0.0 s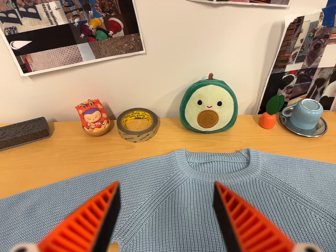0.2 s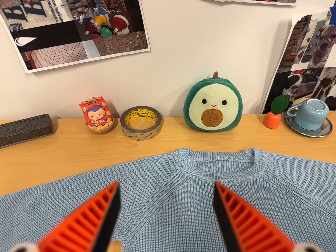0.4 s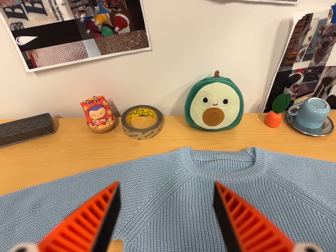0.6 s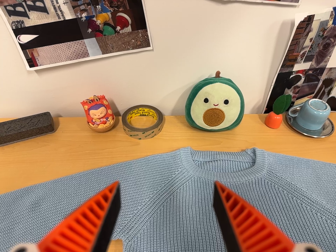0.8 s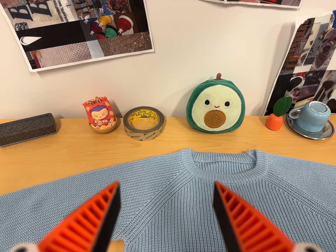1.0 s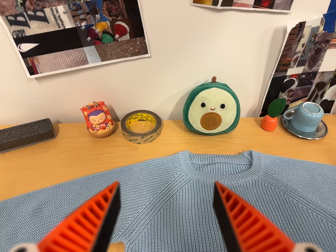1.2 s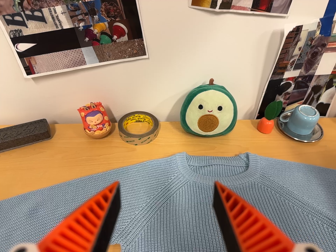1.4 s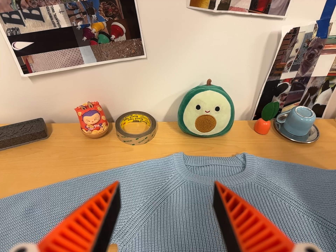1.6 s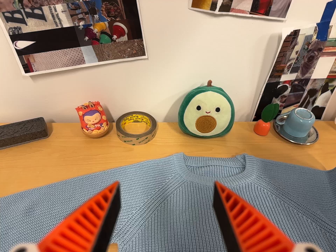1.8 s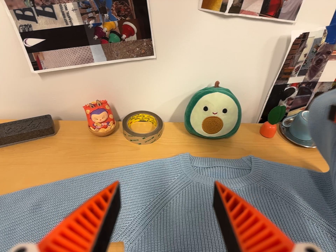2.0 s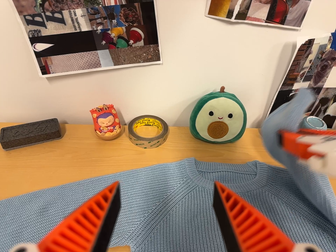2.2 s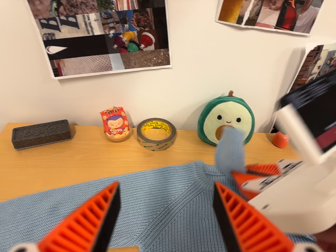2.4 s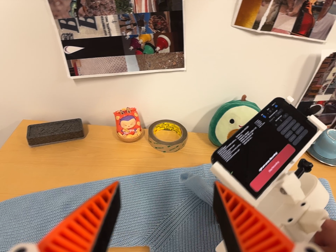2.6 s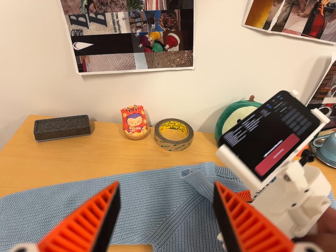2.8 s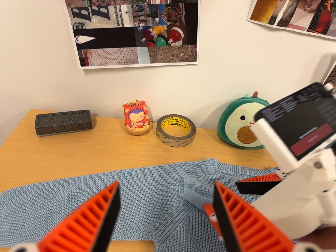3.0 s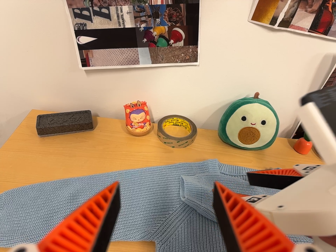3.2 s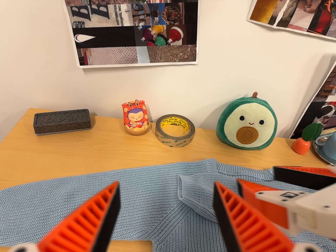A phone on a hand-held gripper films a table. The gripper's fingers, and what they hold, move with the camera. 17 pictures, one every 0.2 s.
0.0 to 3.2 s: The camera travels to its left, about 8 cm, so close, fixed things drift to the right. It rolls about its line of sight by about 10 degrees, and the scene rotates clockwise.
The film runs forward here.
